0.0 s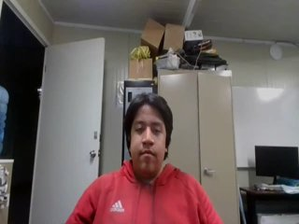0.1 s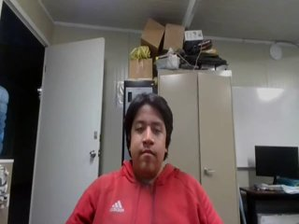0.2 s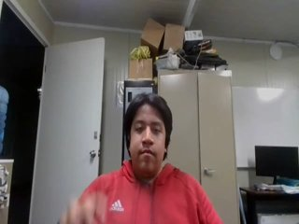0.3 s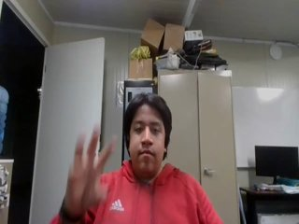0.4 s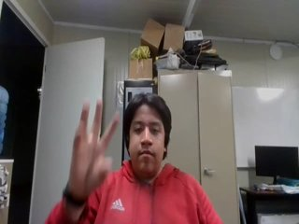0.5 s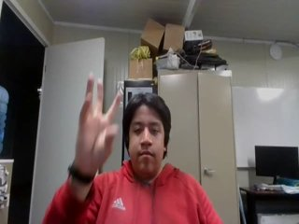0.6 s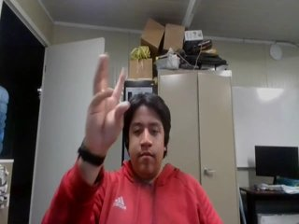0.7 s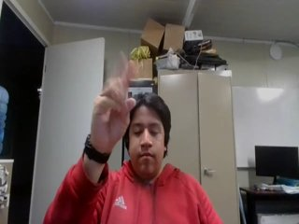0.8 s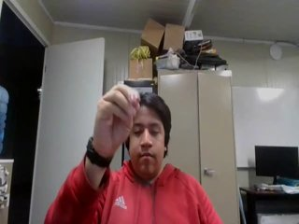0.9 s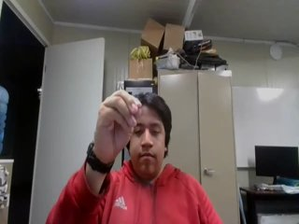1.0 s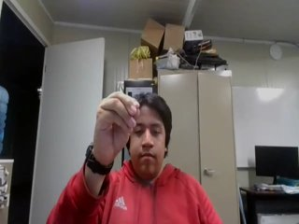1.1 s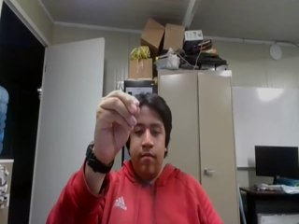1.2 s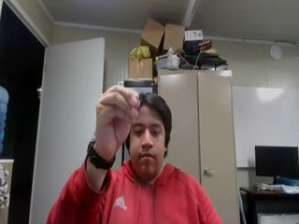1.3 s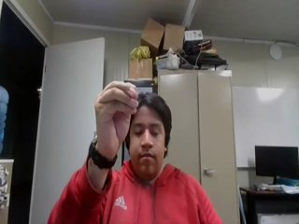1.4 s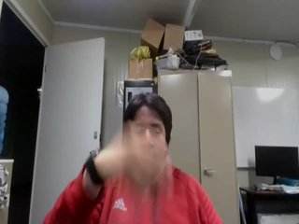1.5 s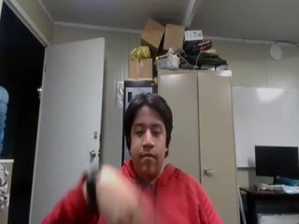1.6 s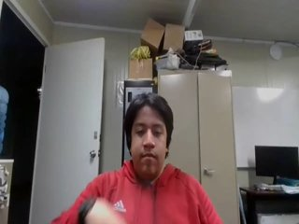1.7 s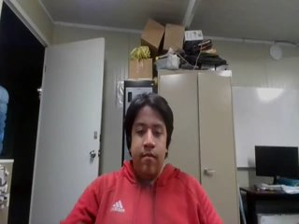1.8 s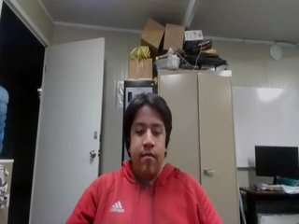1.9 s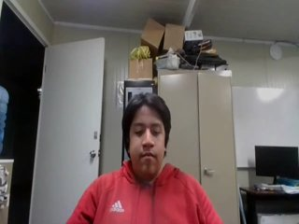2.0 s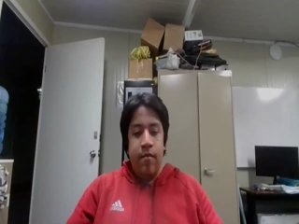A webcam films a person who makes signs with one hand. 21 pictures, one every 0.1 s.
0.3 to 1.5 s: On the screen the hand sweeps downward. The name of the sign: Throw down.
1.6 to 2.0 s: Non-gesture.
